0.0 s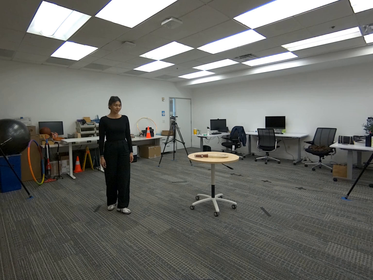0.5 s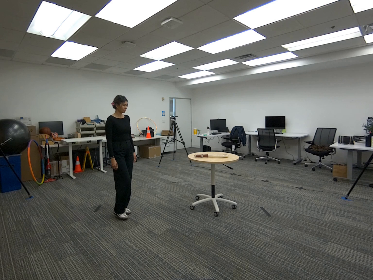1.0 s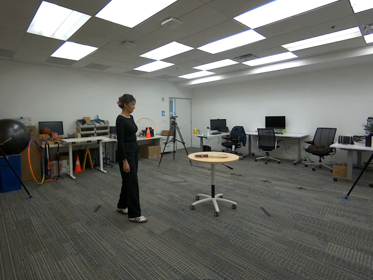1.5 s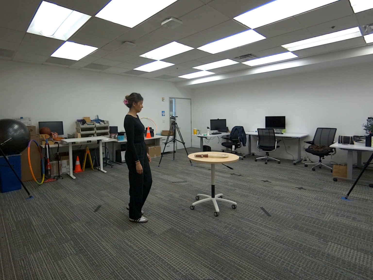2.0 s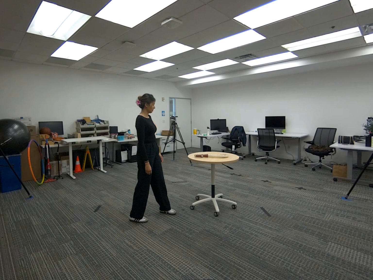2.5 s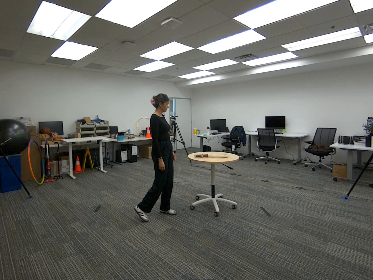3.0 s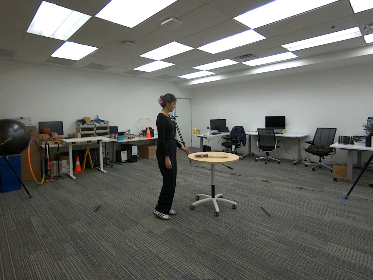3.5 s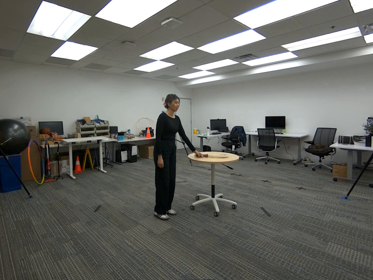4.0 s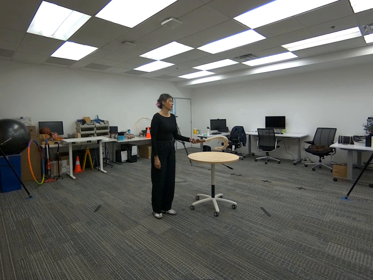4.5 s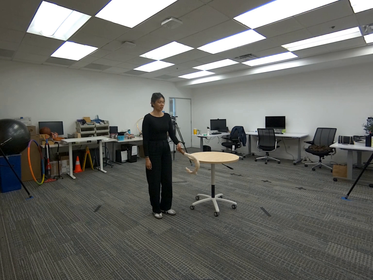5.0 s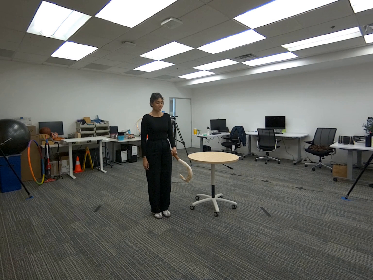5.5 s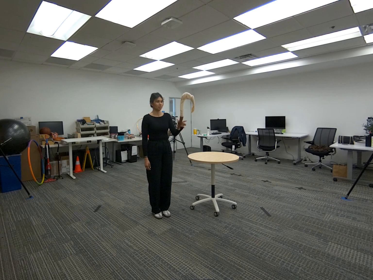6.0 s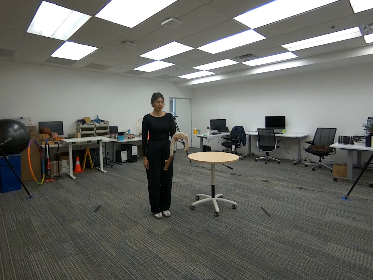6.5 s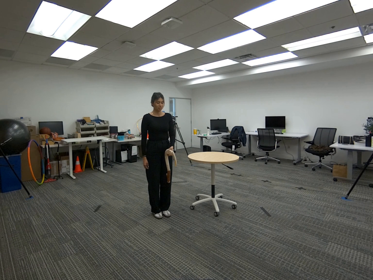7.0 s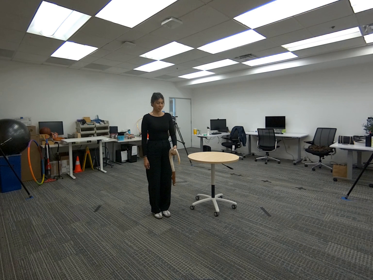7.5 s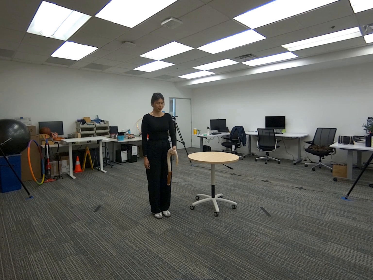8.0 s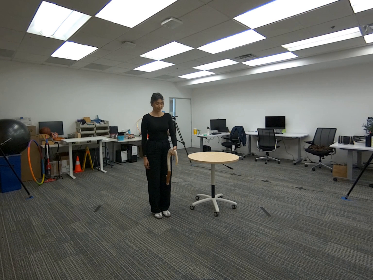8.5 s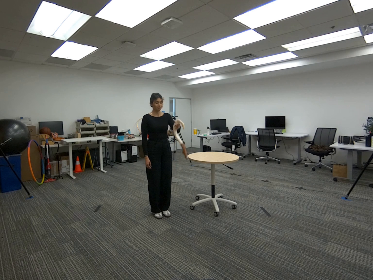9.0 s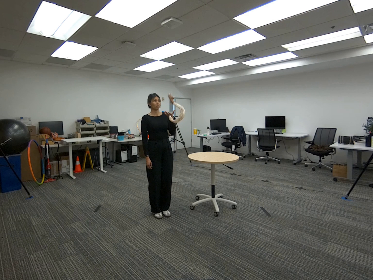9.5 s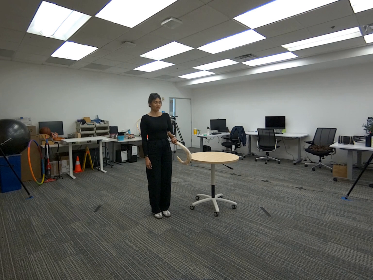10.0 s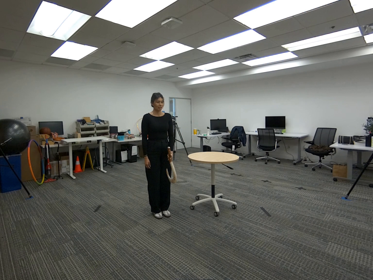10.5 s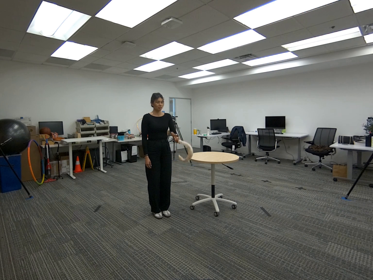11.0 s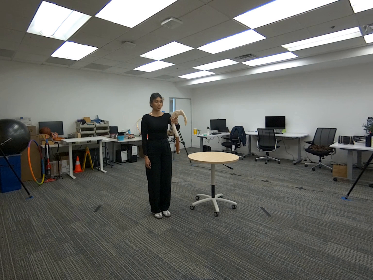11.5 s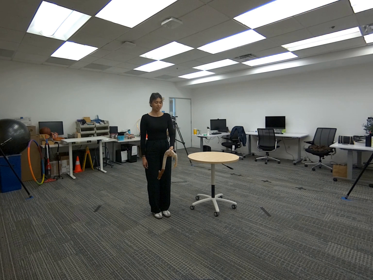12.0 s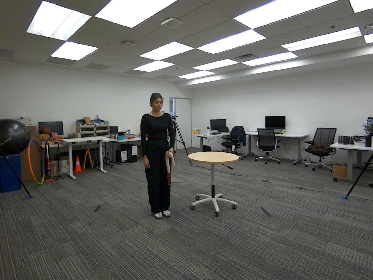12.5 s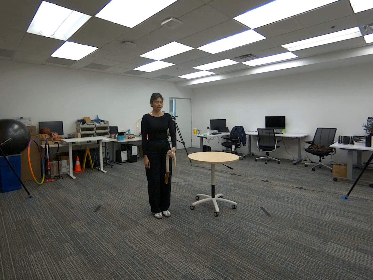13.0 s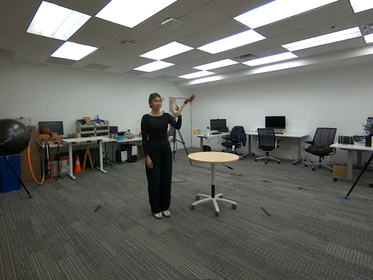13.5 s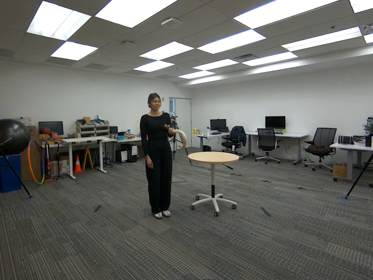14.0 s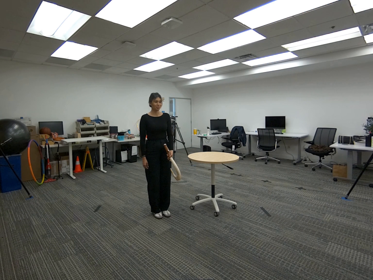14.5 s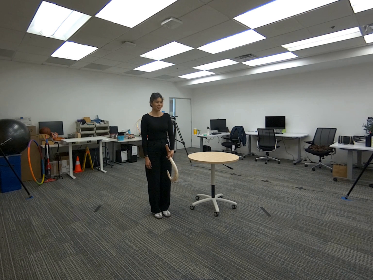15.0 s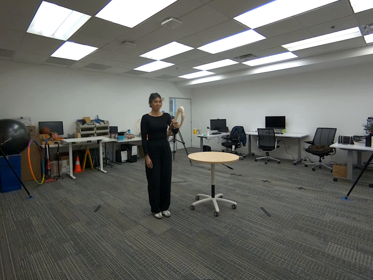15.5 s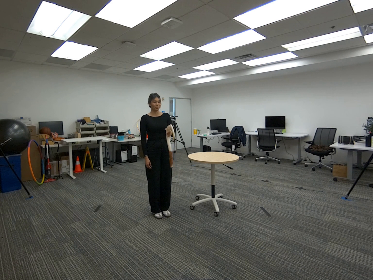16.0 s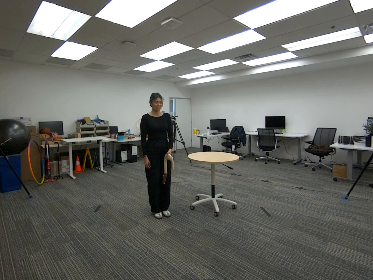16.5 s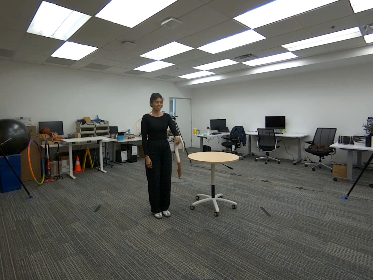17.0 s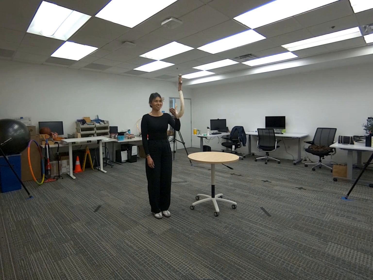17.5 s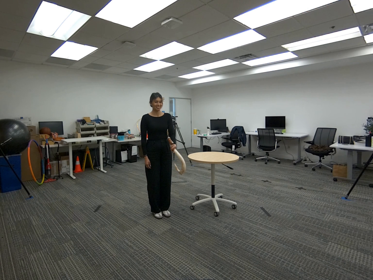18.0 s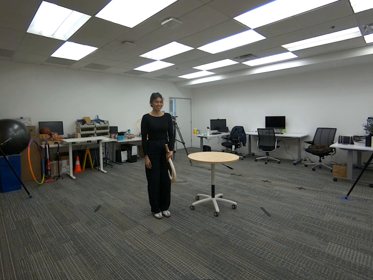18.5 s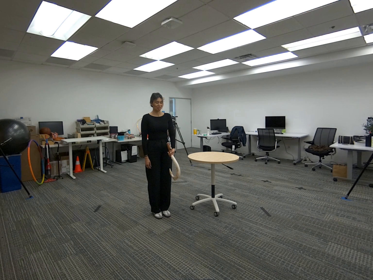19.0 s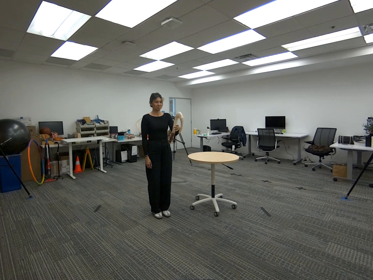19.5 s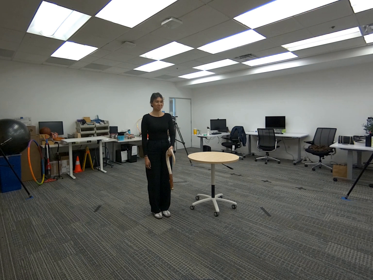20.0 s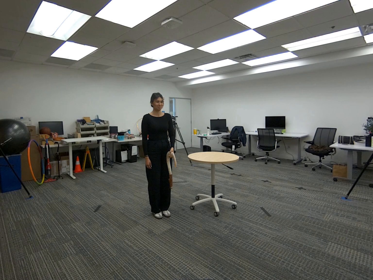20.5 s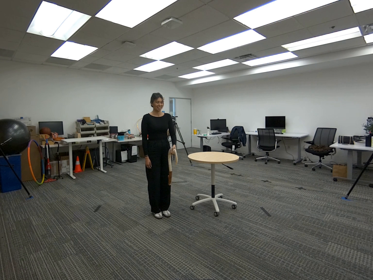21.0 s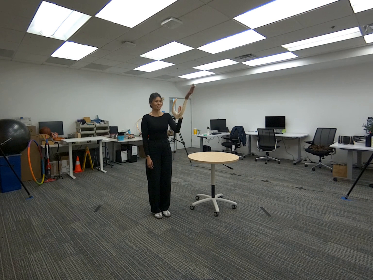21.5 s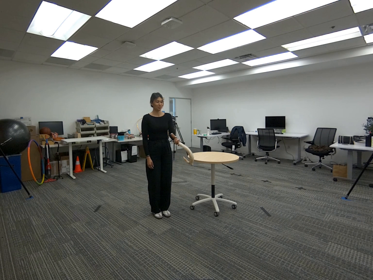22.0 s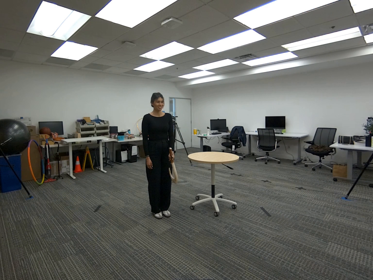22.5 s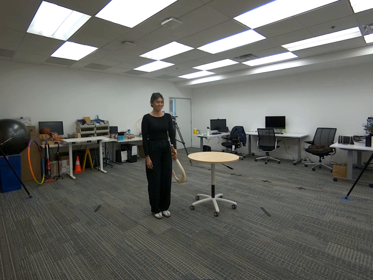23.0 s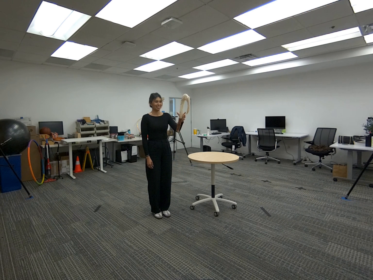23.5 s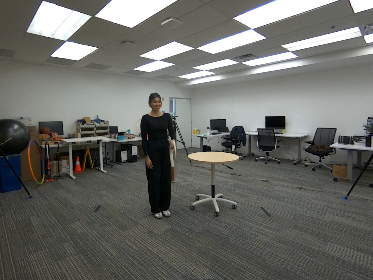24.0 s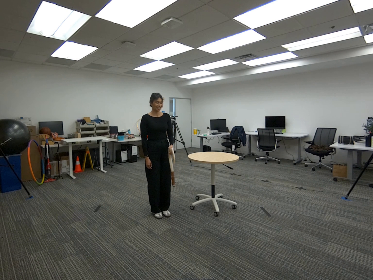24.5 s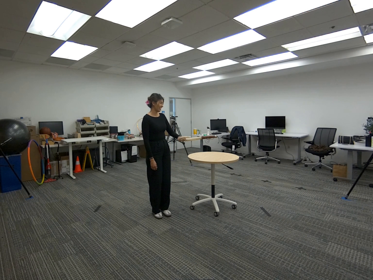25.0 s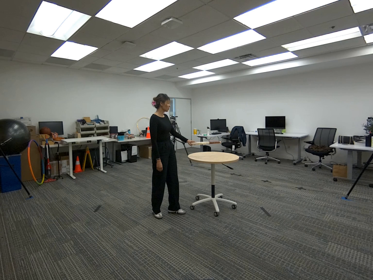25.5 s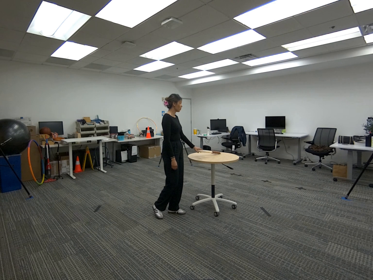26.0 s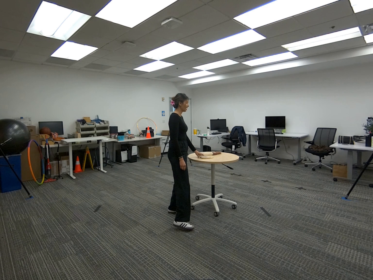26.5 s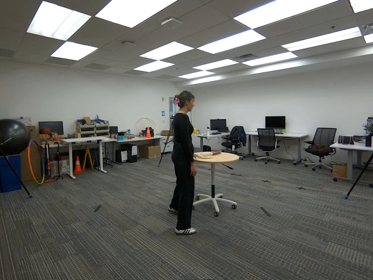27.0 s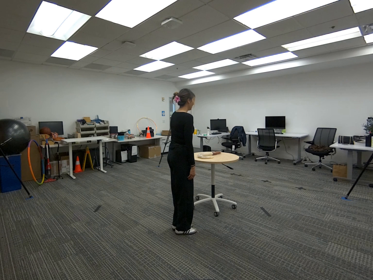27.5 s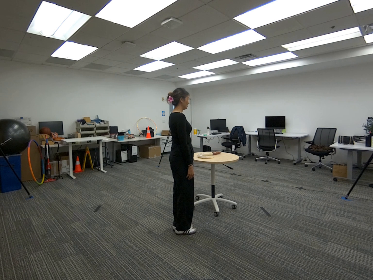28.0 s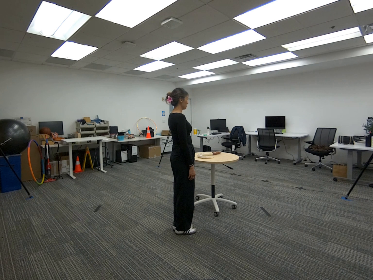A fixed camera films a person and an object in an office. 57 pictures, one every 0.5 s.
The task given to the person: Walk over to the Big Fish Hook on the round table and using your left hand pick up the Big Fish Hook. Flip the big Fish Hook using the left hand only. Place the Big Fish Hook on the round table when complete.
